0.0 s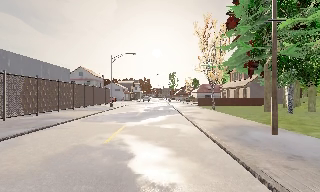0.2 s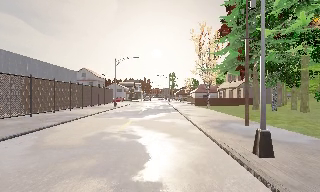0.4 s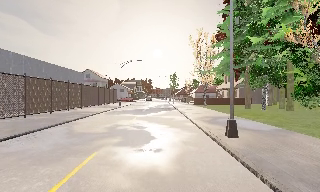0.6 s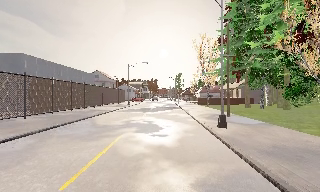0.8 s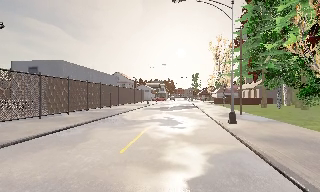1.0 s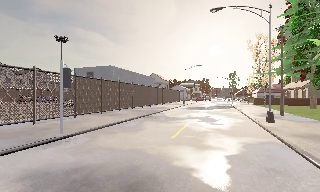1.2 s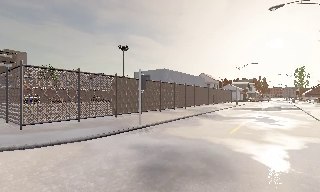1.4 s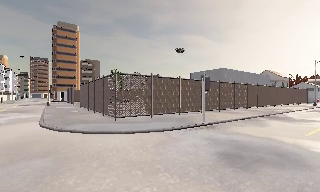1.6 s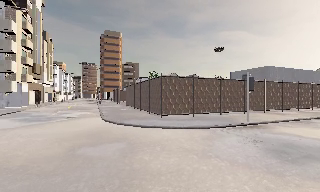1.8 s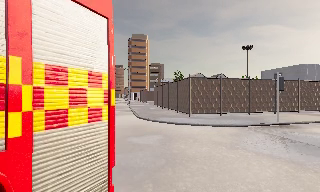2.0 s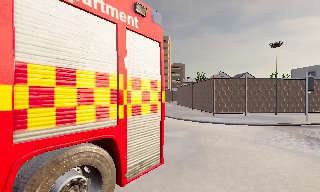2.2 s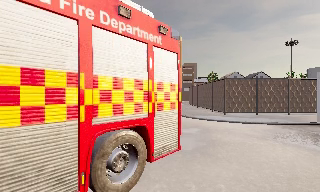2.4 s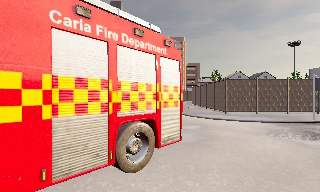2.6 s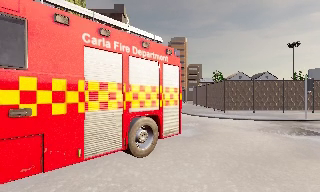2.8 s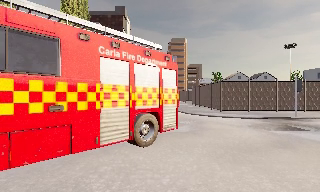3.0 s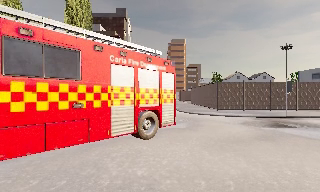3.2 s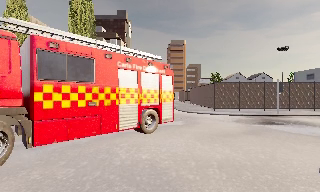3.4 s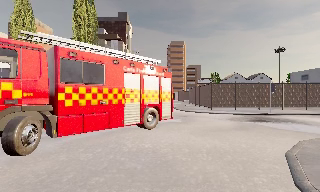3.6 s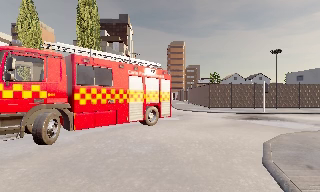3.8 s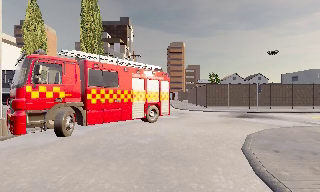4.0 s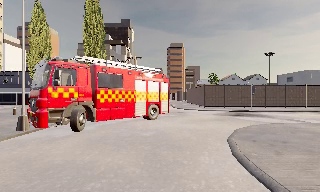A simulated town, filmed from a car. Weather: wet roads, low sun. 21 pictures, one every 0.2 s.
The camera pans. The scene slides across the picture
to the right.
The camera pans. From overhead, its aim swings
counterclockwise.
0.0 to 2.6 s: The camera swings to its left by about 90 degrees, and the scene slides to the right. It travels backward, about 18 m. It loses speed.
2.6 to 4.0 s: The camera travels backward, about 7 m, so what stands in front gets smaller.
The film runs backward here.
